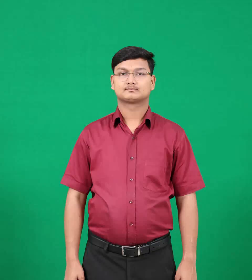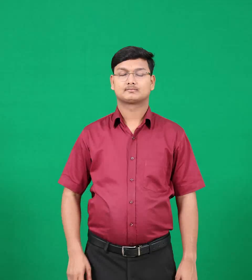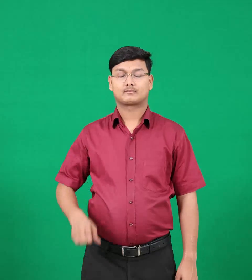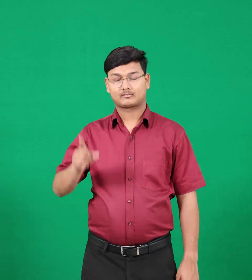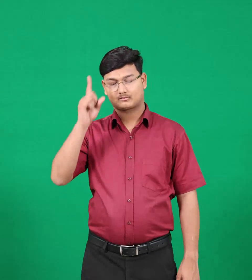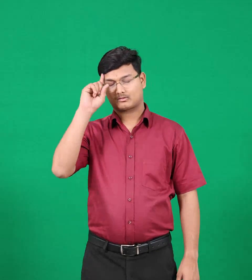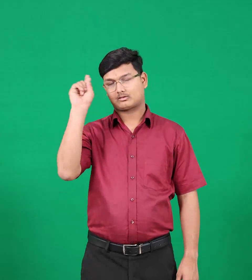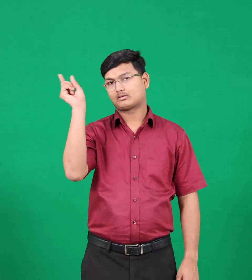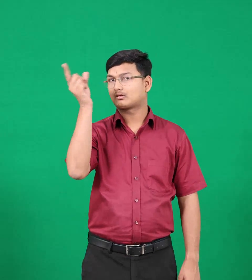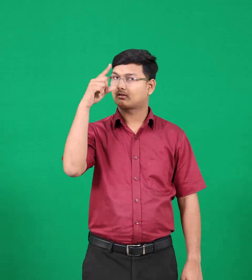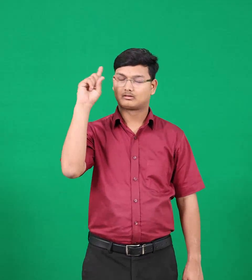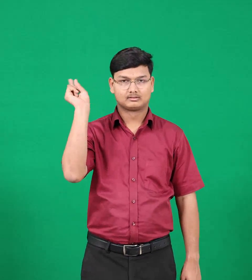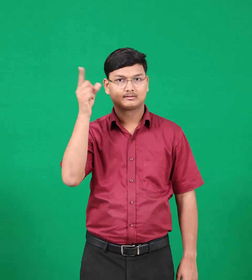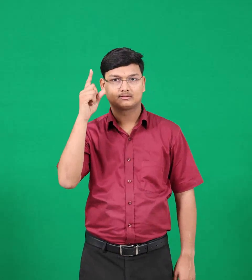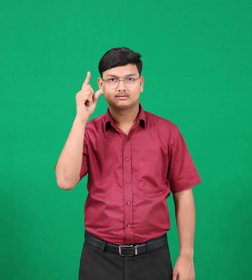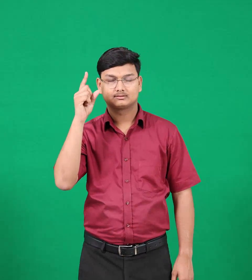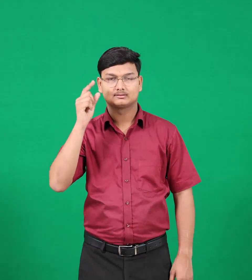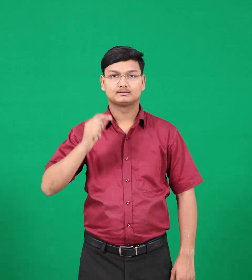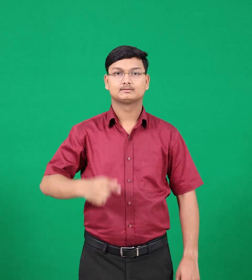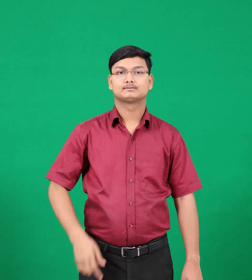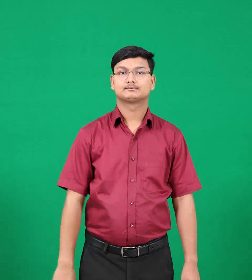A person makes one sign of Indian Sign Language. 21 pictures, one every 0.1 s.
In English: faint
